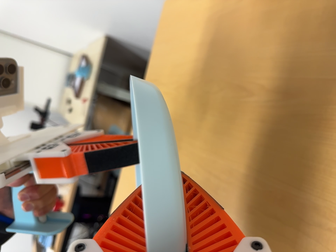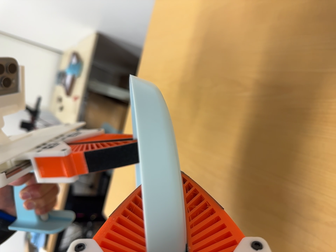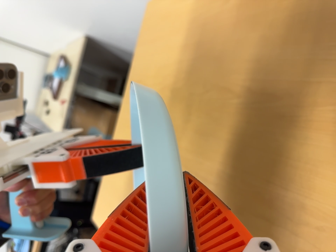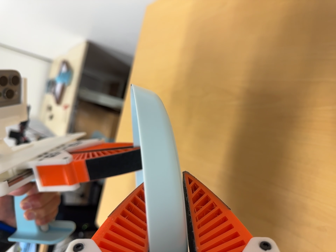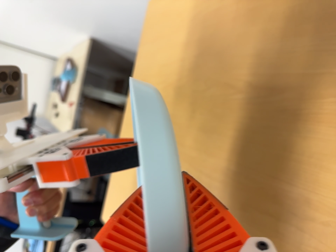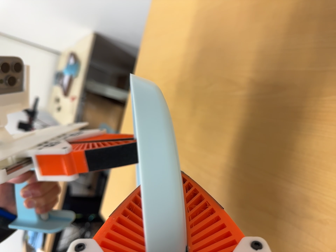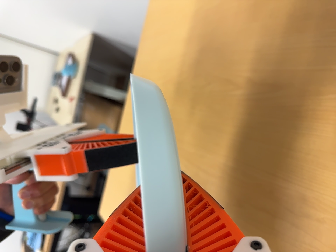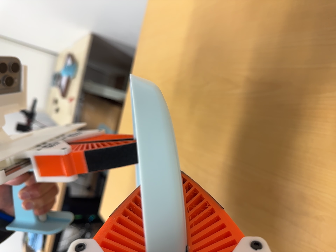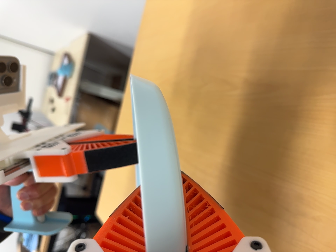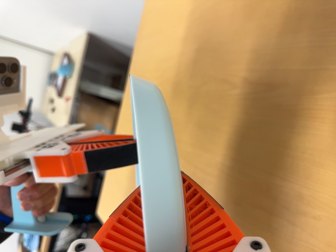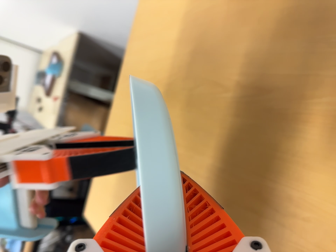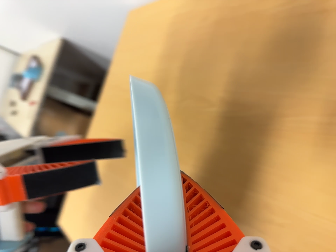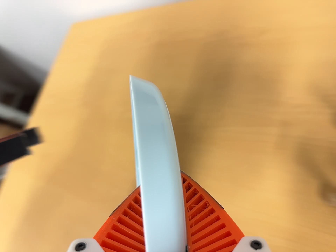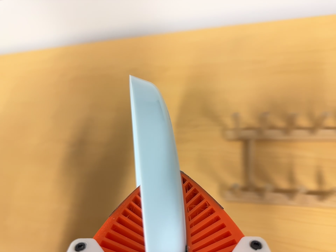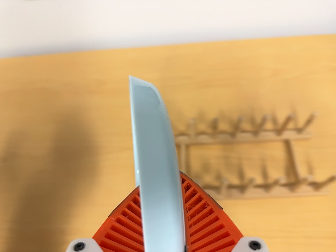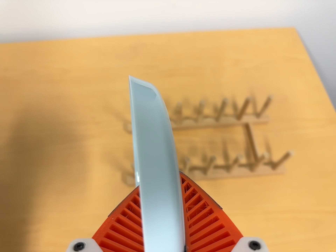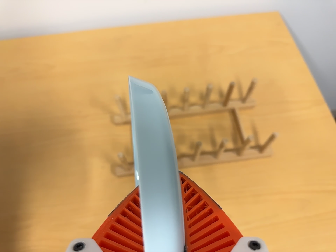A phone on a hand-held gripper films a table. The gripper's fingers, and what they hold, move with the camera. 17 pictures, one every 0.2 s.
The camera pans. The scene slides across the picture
to the left.
0.0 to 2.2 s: The scene slides to the left, as the camera pans about 10 degrees to its right.
2.2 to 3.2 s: The scene slides to the left, as the camera pans about 55 degrees to its right. It travels backward and toward the bottom of its view, about 18 cm. Its aim tips toward the top of its view by about 15 degrees. It rolls about its line of sight by about 10 degrees, and the scene rotates counterclockwise.
The film runs forward here.
